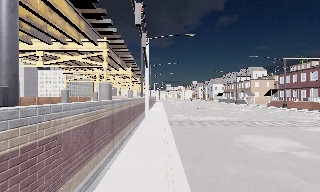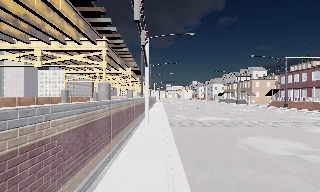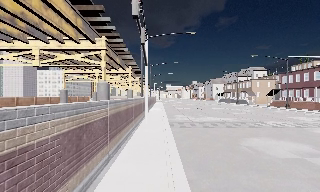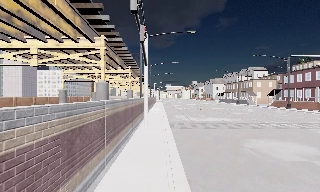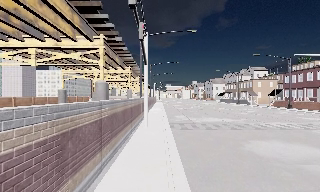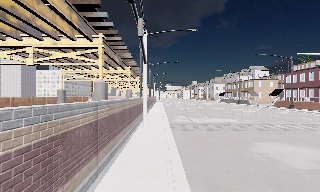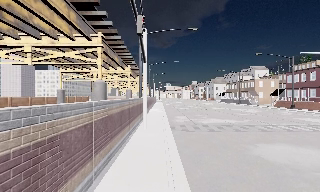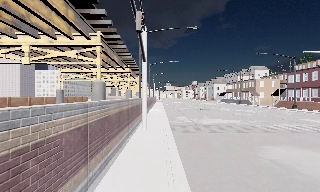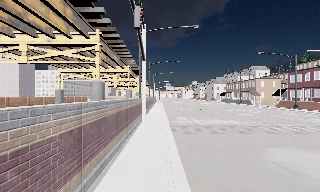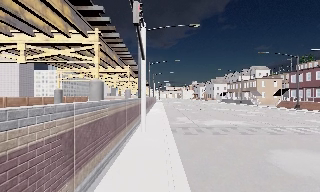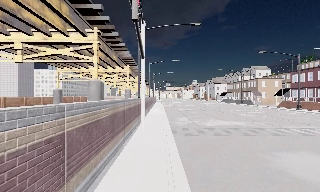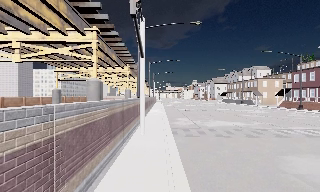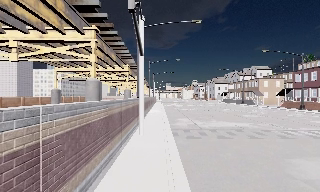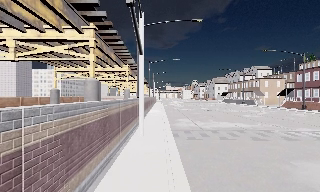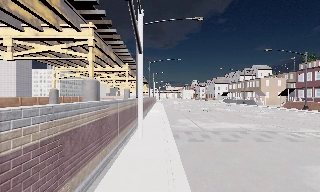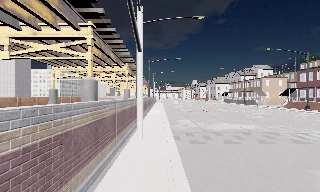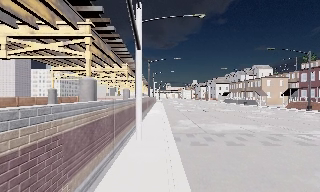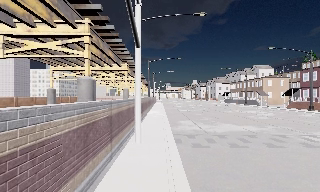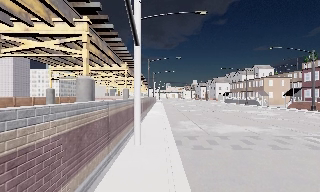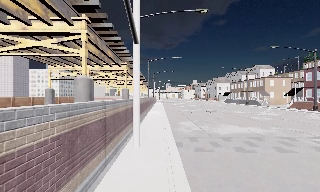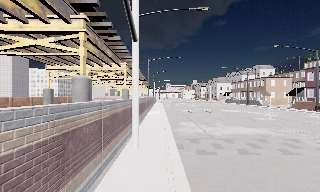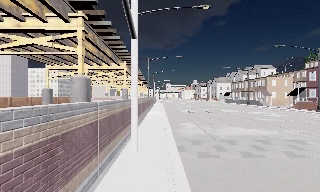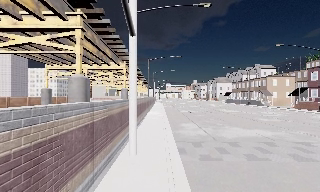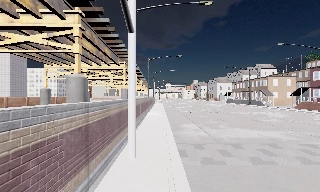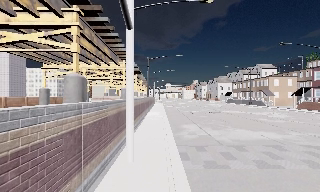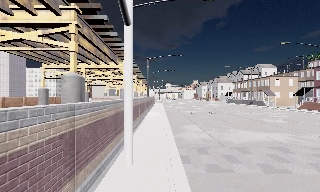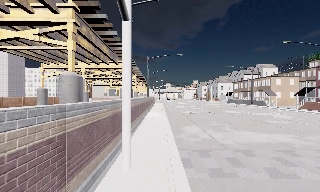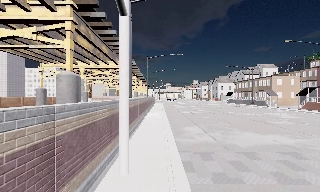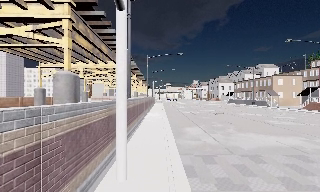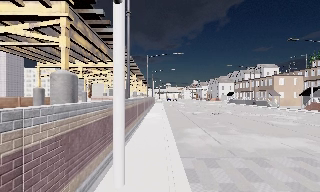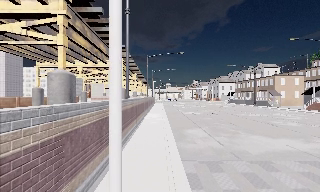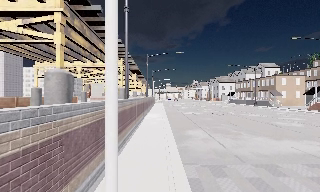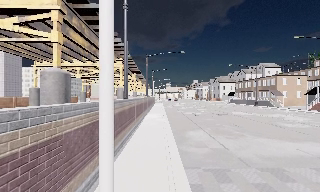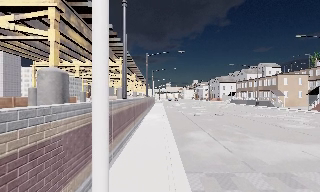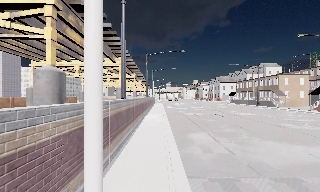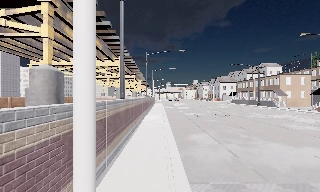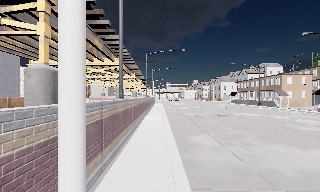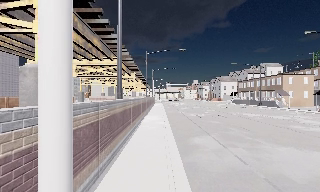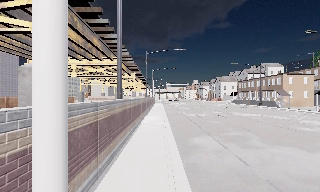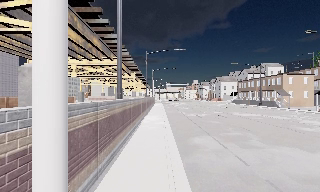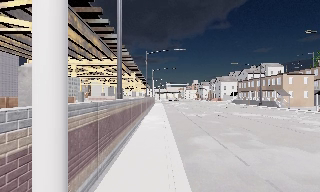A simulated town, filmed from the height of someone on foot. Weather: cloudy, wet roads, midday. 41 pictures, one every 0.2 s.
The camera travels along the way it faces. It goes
forward.
0.0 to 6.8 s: The camera travels forward, about 12 m, so what stands in front looms larger.
6.8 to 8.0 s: The camera travels forward, about 1 m, so what stands in front looms larger. It loses speed.
The film runs forward here.
